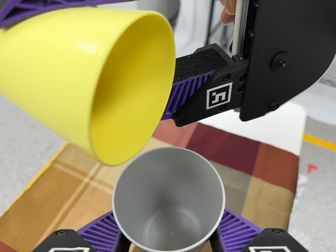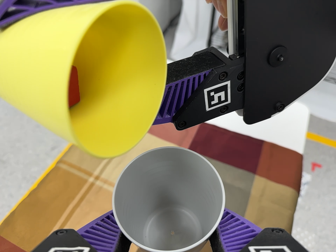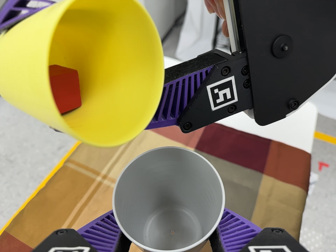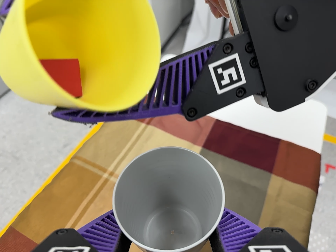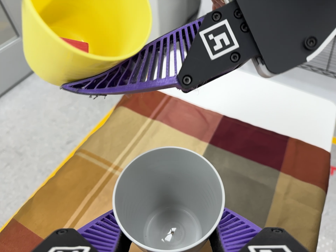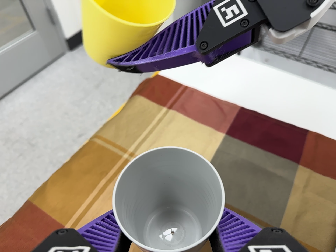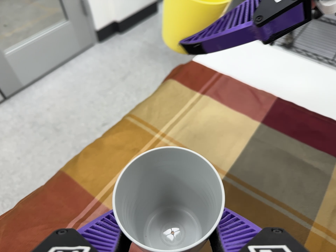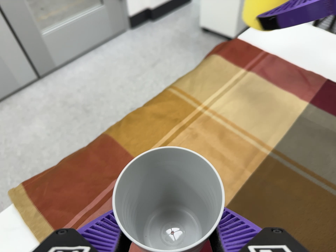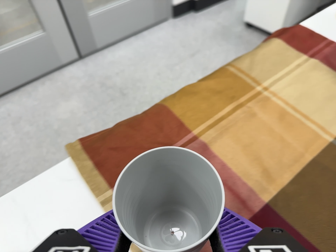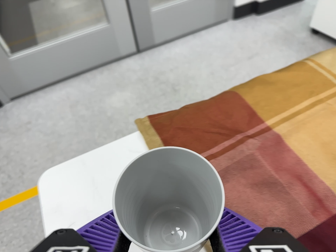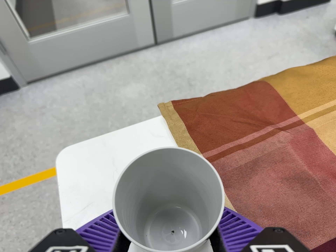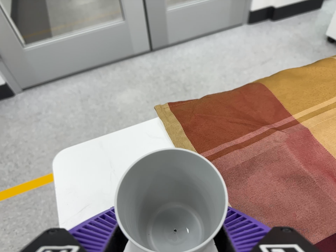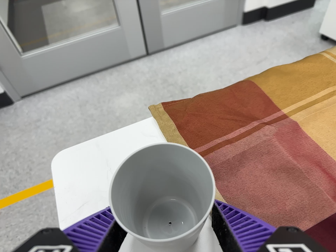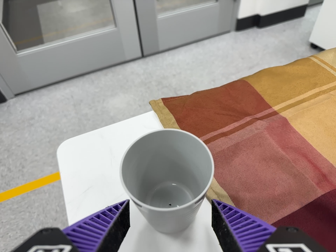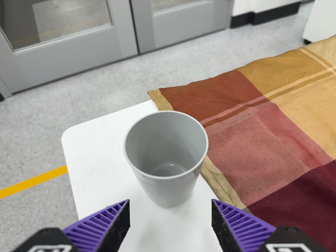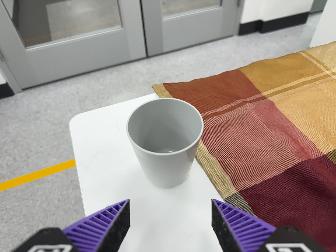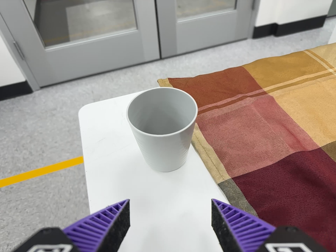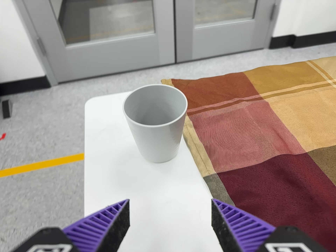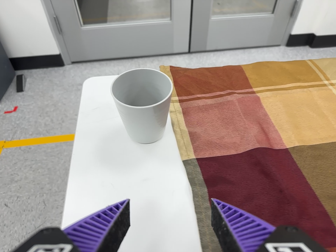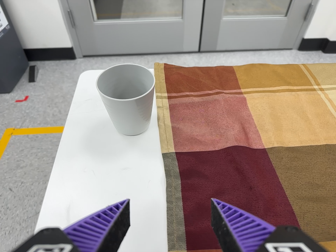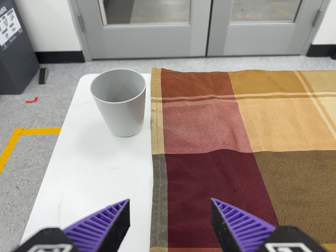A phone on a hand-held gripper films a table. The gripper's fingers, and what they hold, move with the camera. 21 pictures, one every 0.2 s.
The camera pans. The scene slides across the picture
to the right.
The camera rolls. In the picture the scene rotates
clockwise.
0.0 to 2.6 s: The scene slides to the right, as the camera pans about 30 degrees to its left. It travels toward the bottom of its view and to its left, about 28 cm, so close, fixed things drift upward. It rolls about its line of sight by about 30 degrees, and the scene rotates clockwise.
2.6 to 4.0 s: The camera pans to its left by about 15 degrees. It travels to its right, backward and toward the bottom of its view, about 20 cm. It rolls about its line of sight by about 20 degrees, and the scene rotates clockwise.
The film runs backward here.
